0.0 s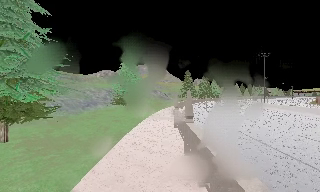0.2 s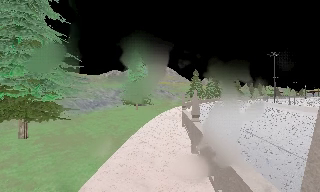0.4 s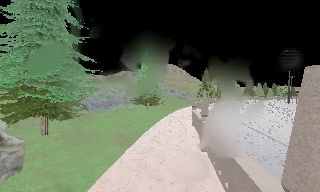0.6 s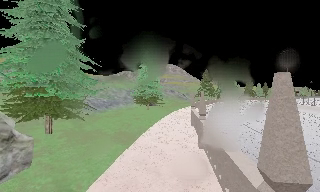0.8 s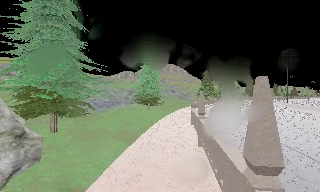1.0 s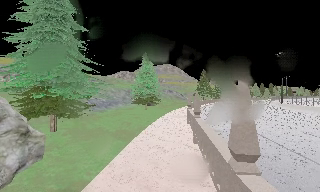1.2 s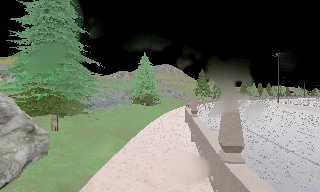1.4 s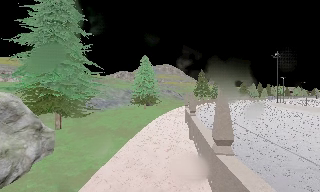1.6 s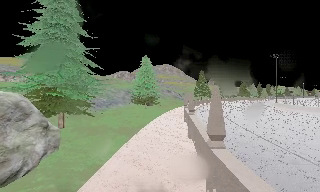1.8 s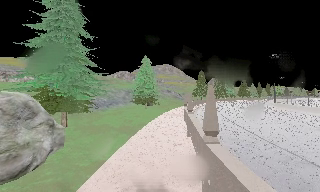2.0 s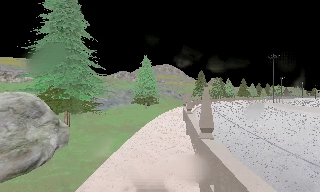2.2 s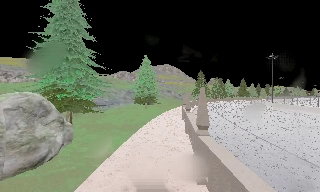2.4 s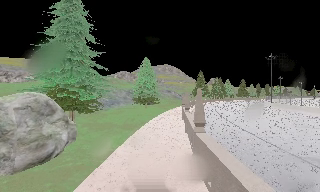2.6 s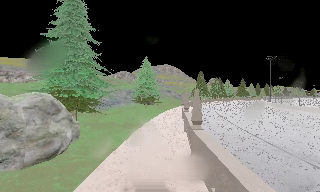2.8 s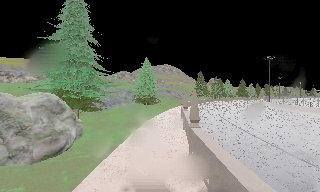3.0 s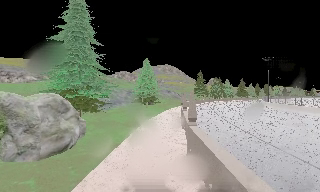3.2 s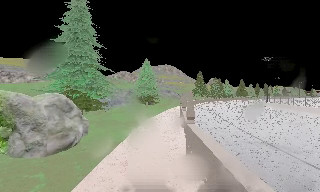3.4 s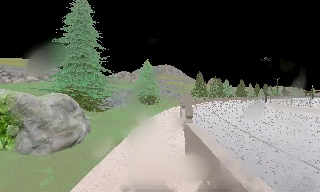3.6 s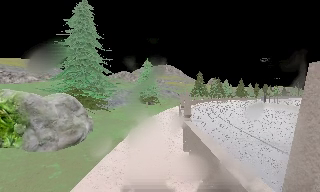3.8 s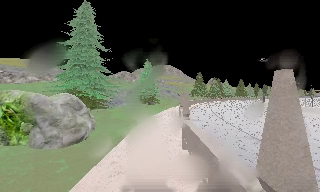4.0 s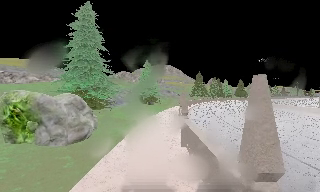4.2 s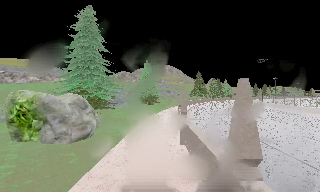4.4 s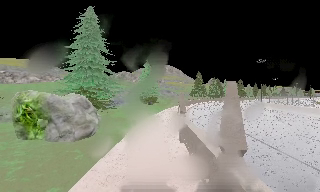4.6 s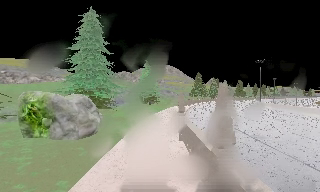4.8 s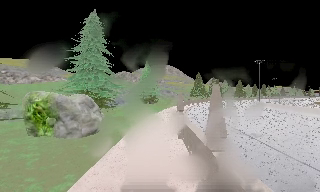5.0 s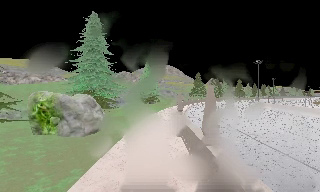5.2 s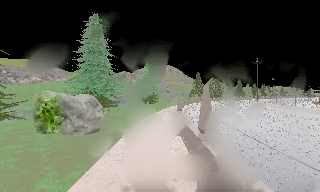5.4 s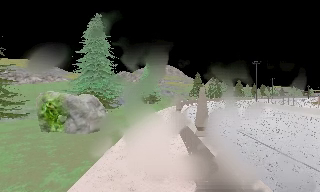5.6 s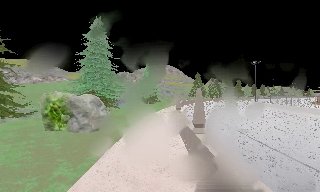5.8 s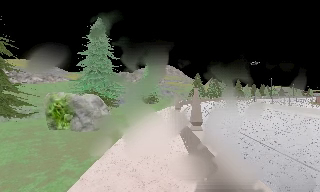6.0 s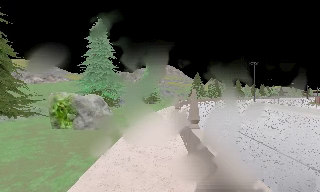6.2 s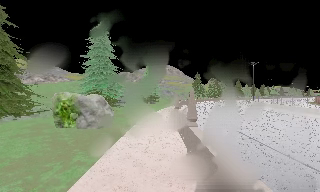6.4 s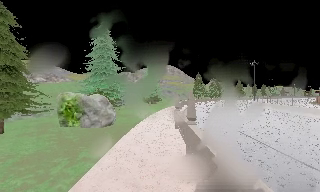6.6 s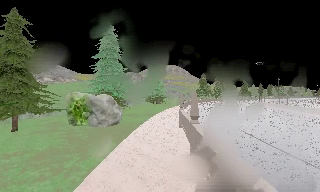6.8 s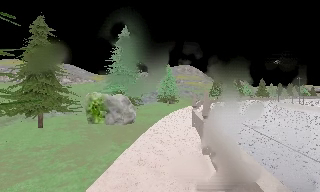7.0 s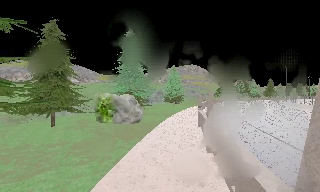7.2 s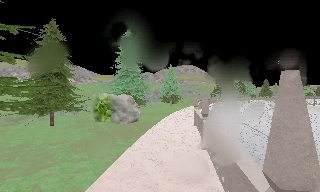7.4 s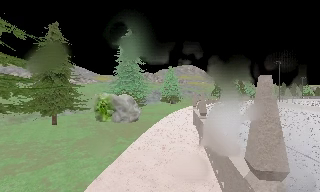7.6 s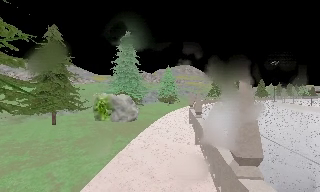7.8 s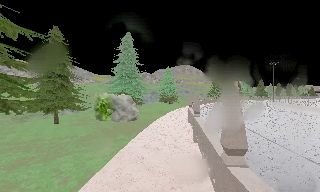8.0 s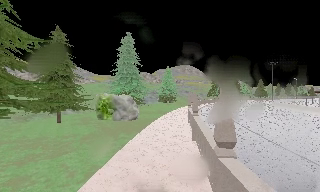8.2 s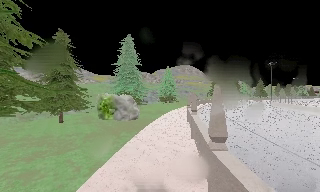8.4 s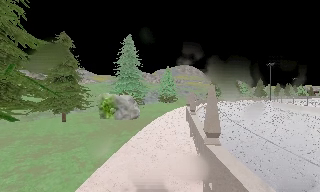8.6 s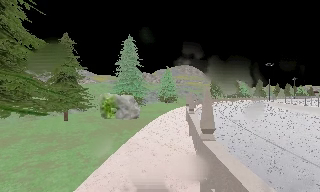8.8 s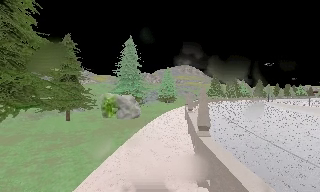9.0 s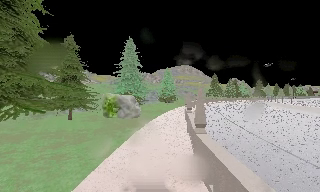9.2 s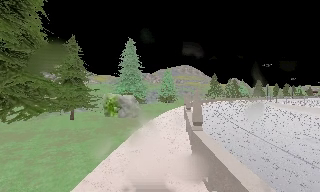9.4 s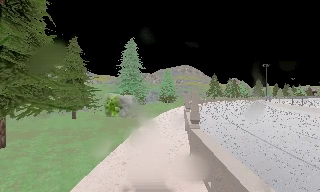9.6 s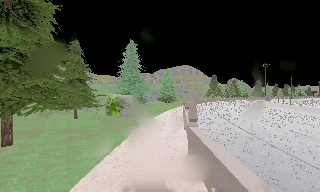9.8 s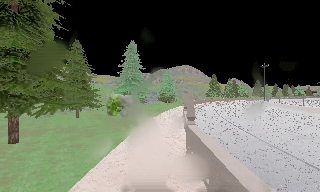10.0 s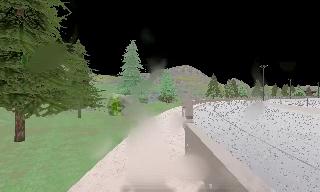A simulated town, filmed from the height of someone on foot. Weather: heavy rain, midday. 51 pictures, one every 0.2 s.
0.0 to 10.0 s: The camera pans to its left, which is counterclockwise from overhead, by about 10 degrees. It travels backward, about 19 m, so what stands in front gets smaller.
The film runs backward here.
